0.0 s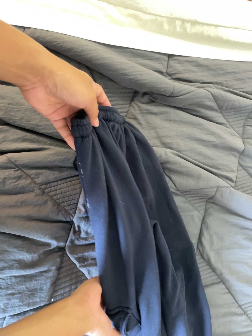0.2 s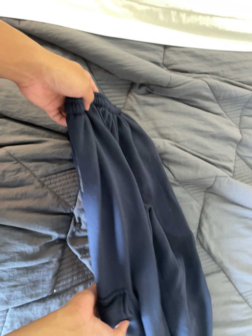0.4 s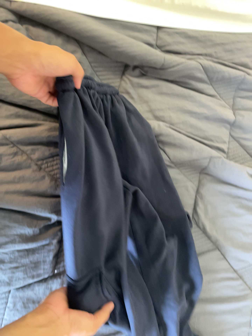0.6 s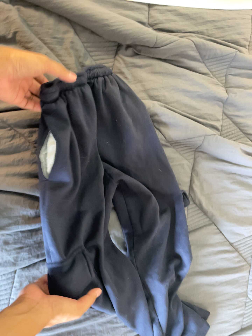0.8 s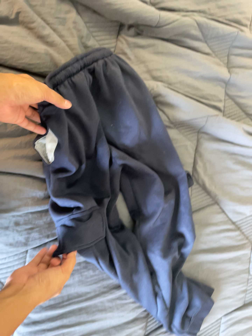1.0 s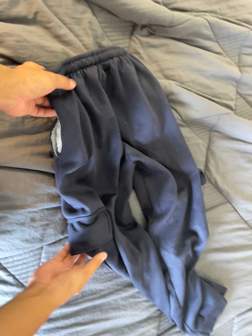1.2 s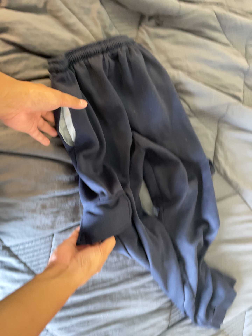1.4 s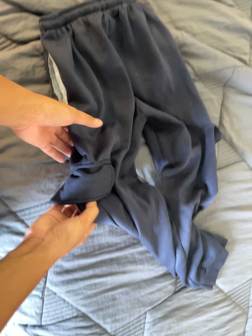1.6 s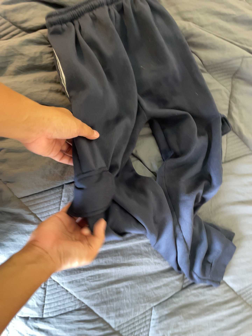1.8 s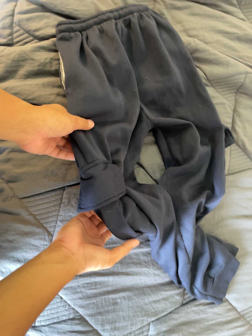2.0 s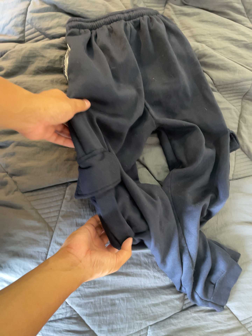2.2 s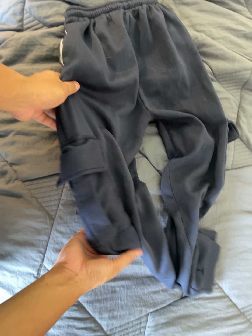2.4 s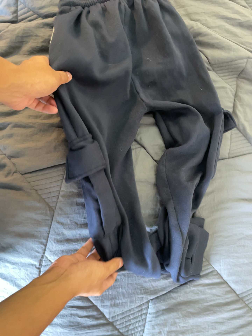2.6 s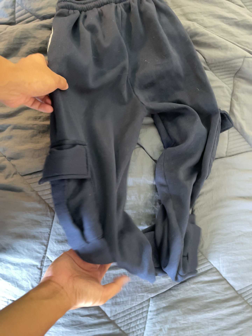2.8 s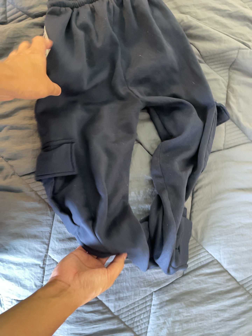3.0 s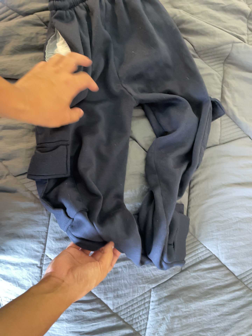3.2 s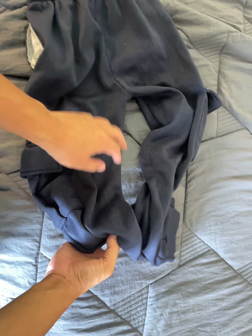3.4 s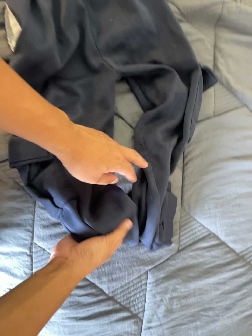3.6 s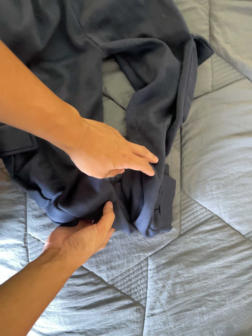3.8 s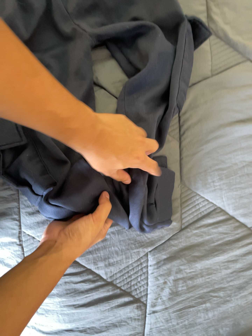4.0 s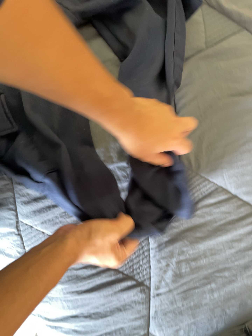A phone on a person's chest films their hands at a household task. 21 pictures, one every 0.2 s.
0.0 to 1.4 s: The camera travels toward the bottom of its view, about 20 cm, so close, fixed things drift upward. Its aim tips toward the bottom of its view by about 10 degrees, and the scene shifts upward.
1.4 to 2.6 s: The camera travels toward the bottom of its view, about 14 cm.
2.6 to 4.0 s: The camera travels to its right and forward, about 18 cm. Its aim tips toward the bottom of its view by about 10 degrees, and the scene shifts upward. It rolls about its line of sight by about 15 degrees, and the scene rotates counterclockwise.
The film runs forward here.
